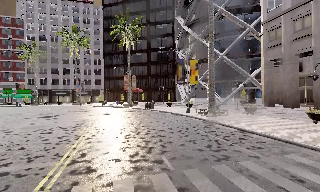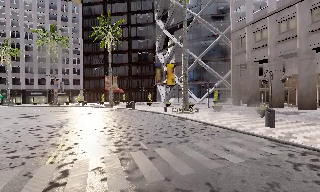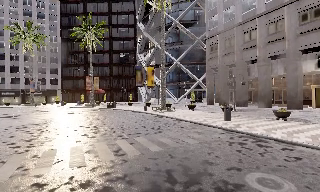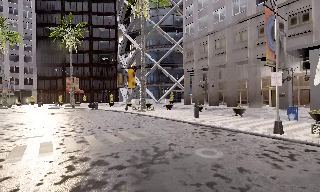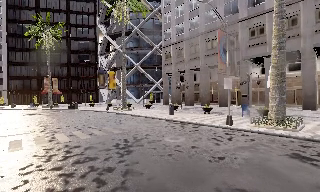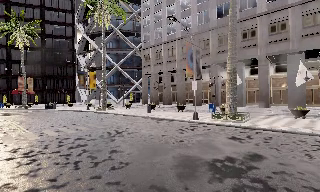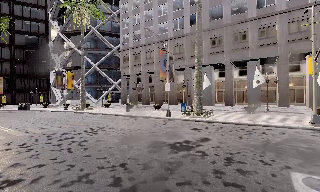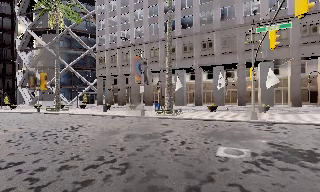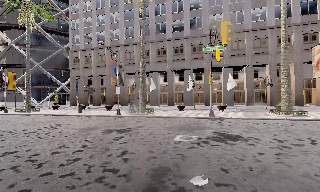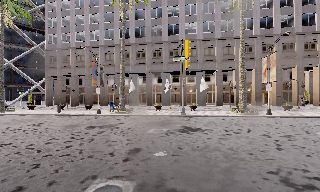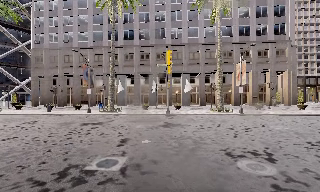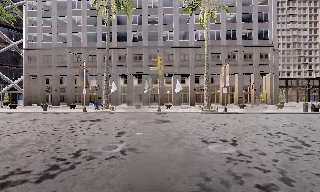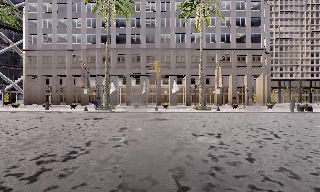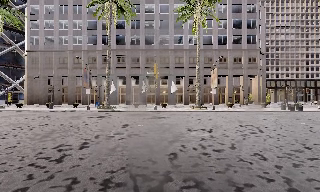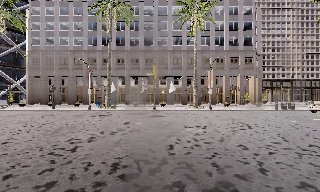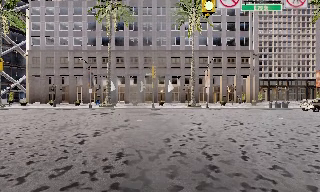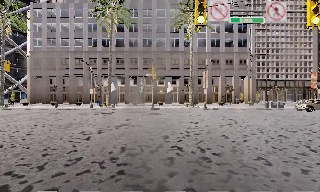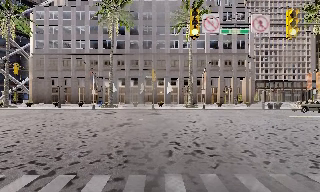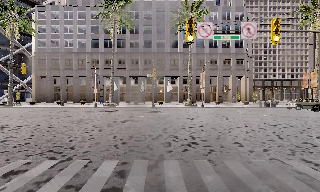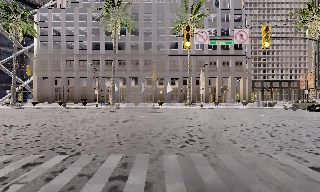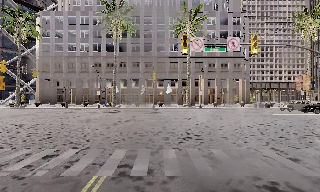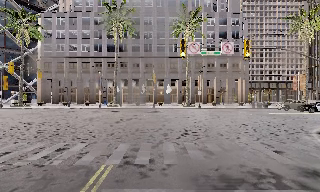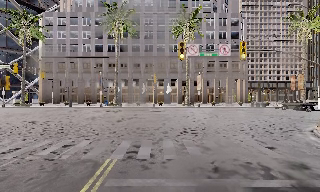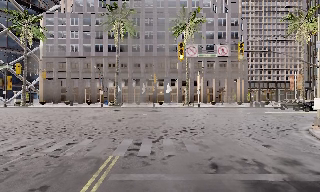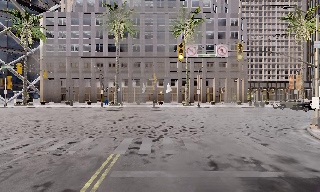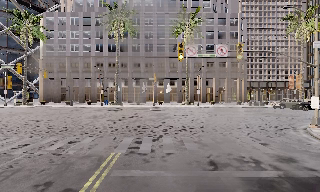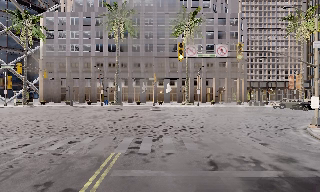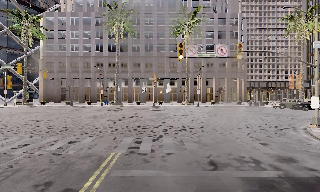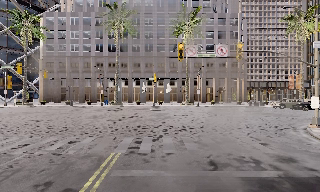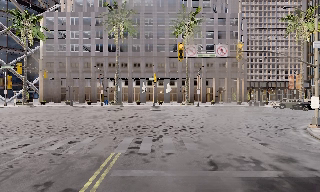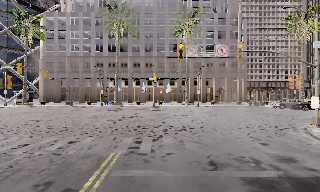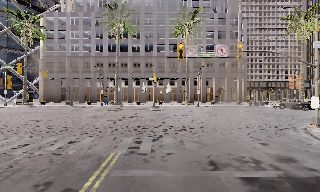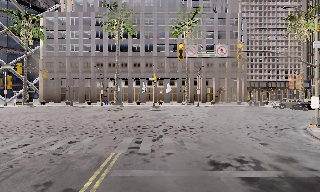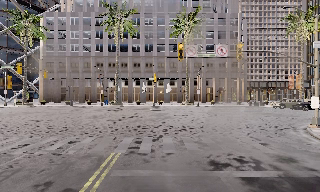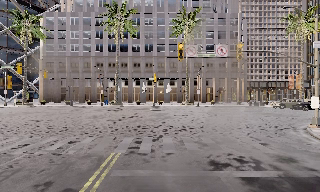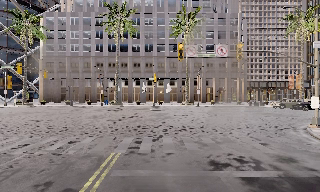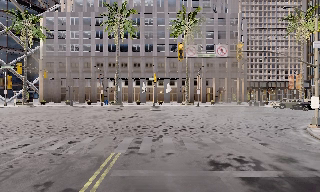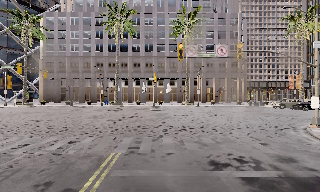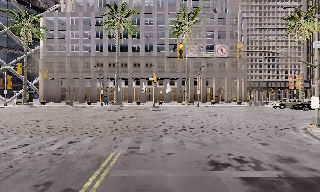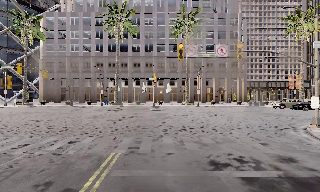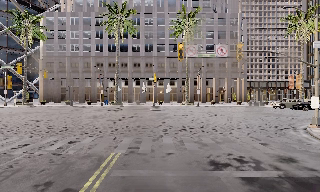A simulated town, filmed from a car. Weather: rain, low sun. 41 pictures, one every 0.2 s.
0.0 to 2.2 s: The camera swings to its right by about 70 degrees, and the scene slides to the left. It travels backward, about 20 m.
2.2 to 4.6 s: The camera travels backward, about 10 m, so what stands in front gets smaller. It loses speed.
4.6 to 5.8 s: The camera shifts only a little, or ends up much as it began.
5.8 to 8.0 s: The camera keeps its place and its aim.
The film runs backward here.
